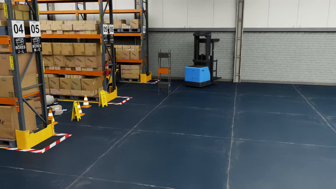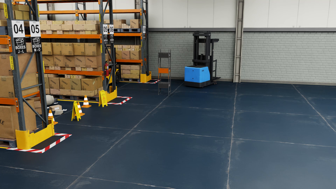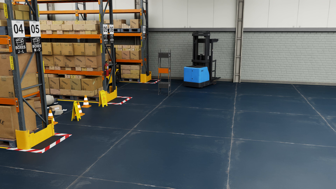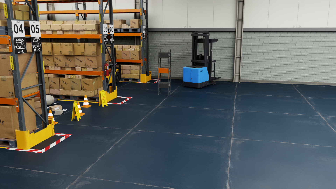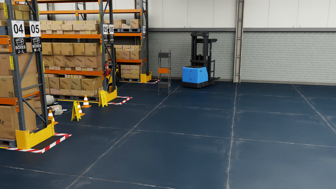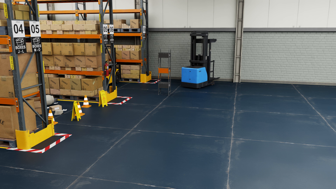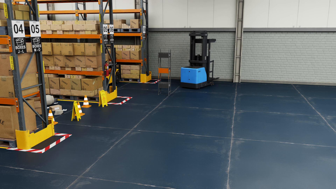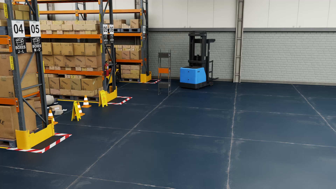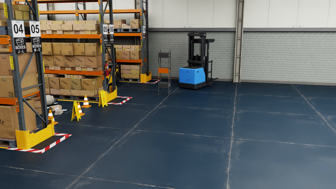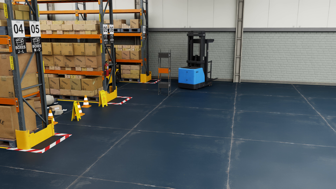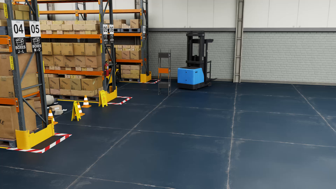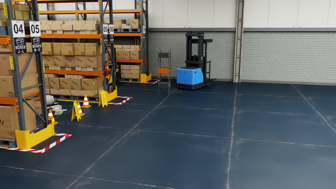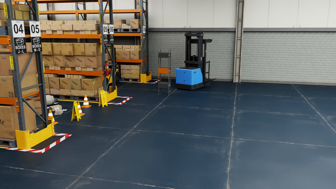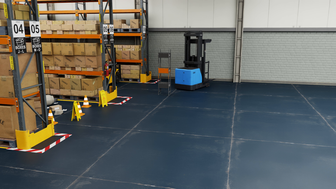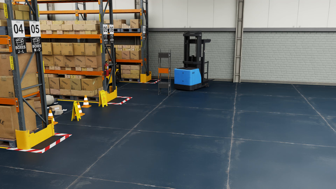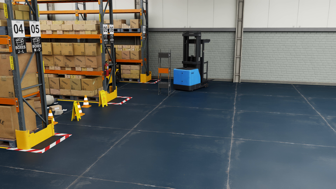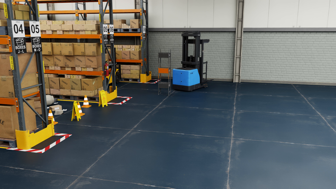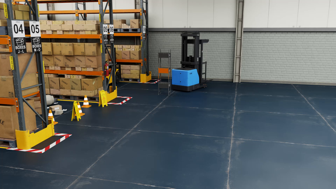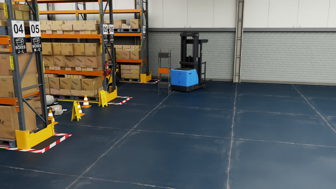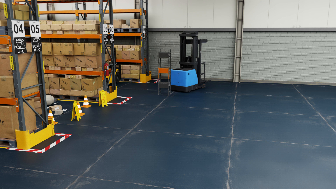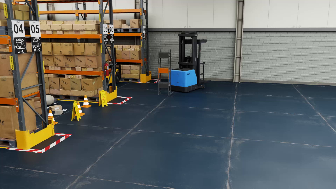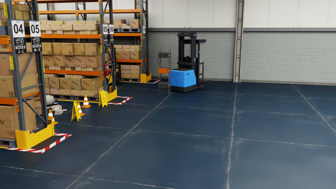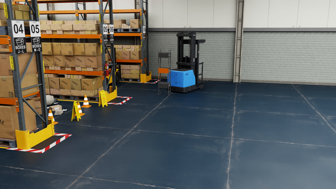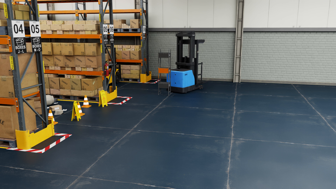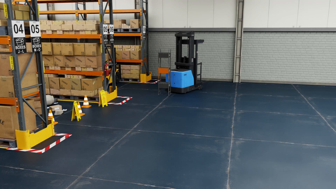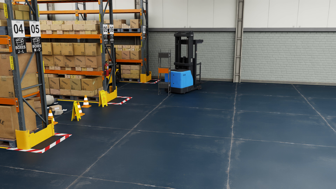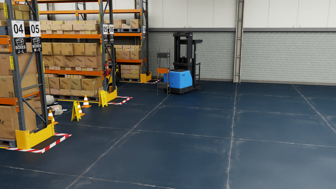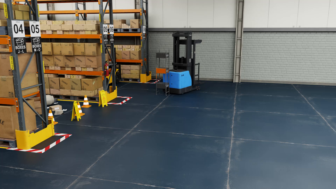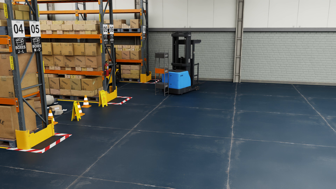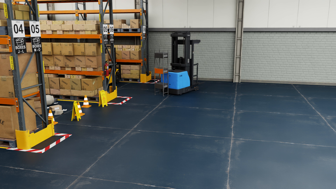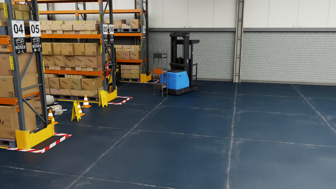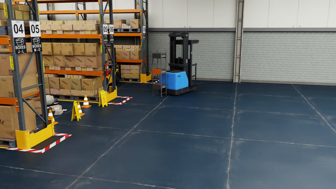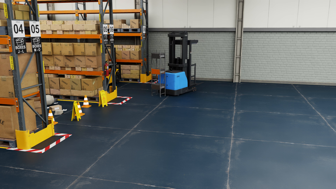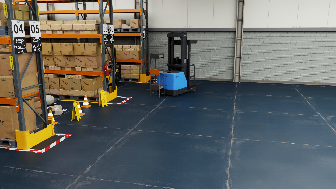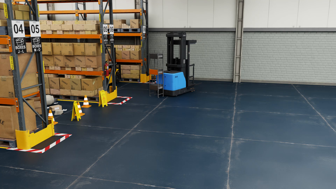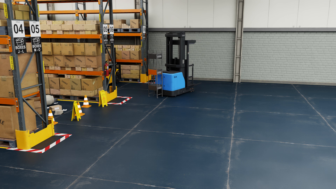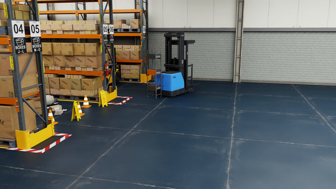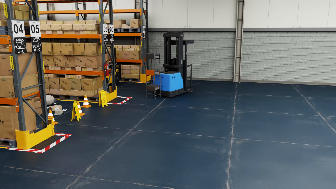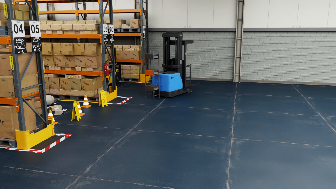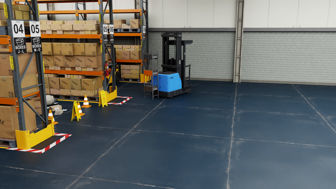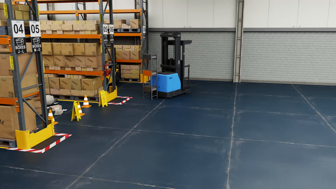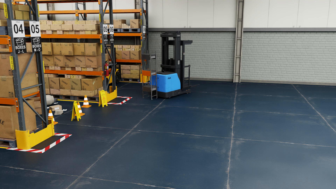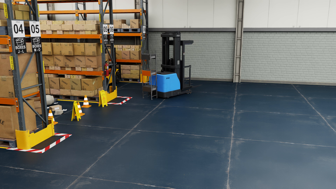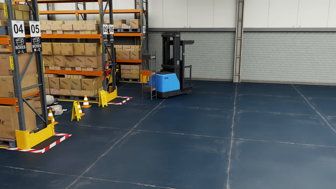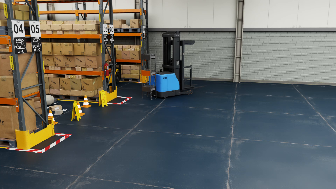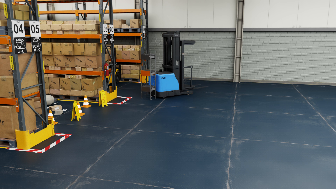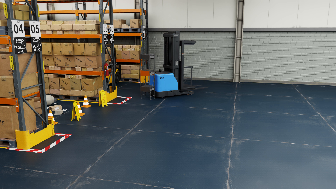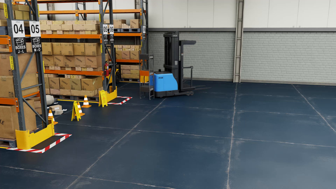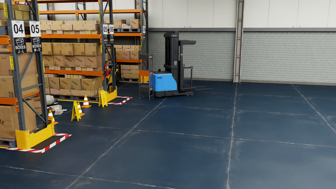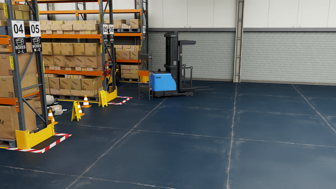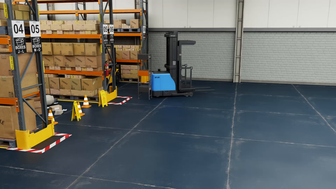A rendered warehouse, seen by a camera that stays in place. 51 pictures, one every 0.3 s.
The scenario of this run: A forklift runs into an object in its way.
